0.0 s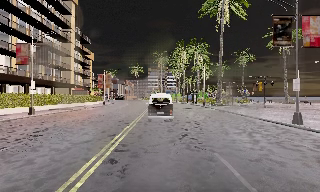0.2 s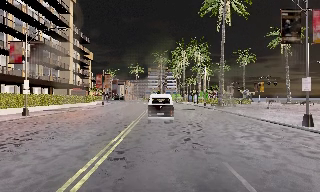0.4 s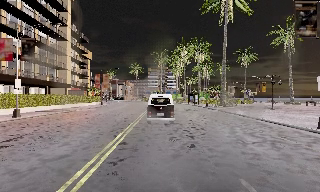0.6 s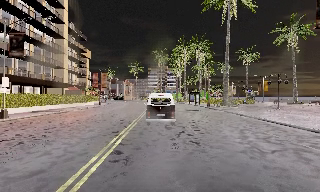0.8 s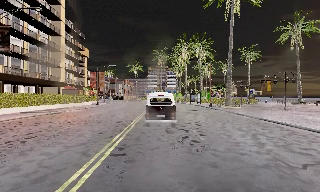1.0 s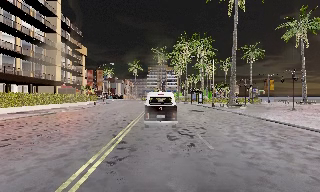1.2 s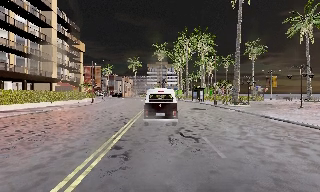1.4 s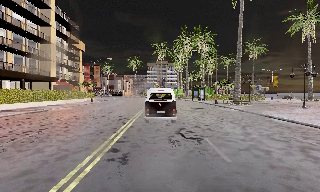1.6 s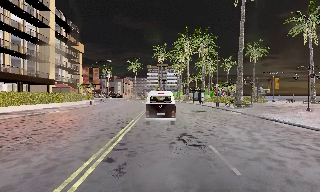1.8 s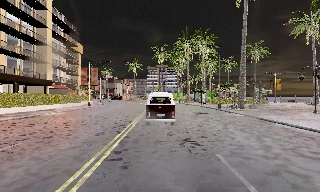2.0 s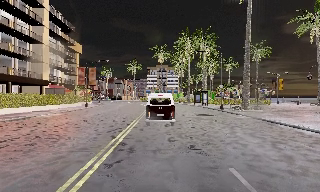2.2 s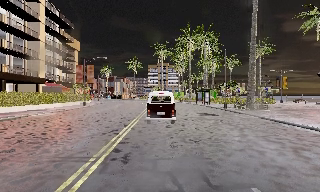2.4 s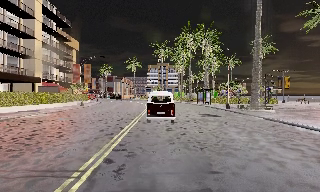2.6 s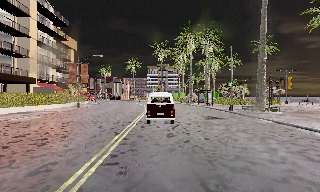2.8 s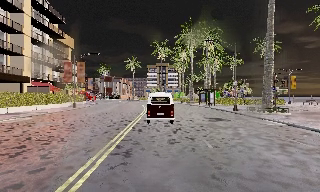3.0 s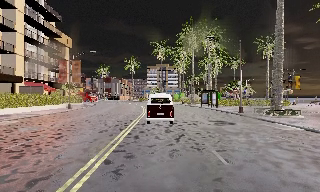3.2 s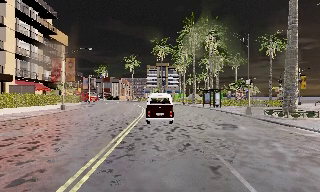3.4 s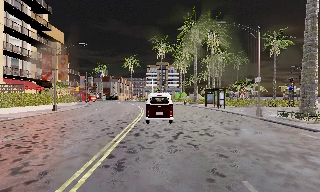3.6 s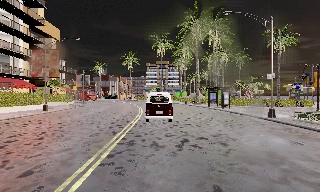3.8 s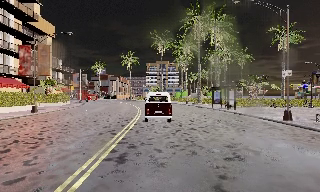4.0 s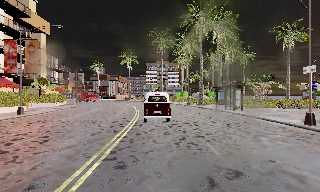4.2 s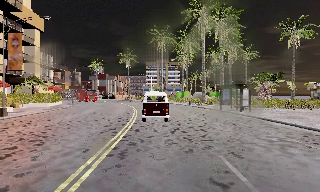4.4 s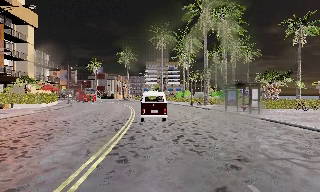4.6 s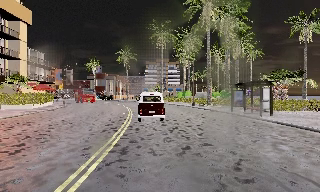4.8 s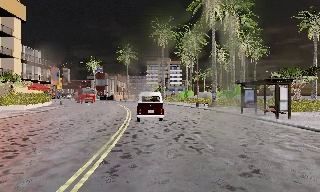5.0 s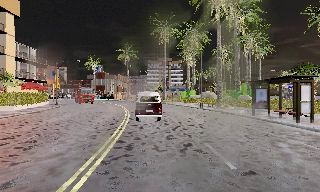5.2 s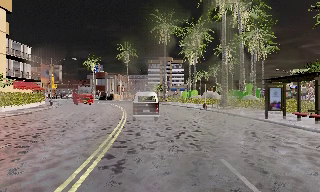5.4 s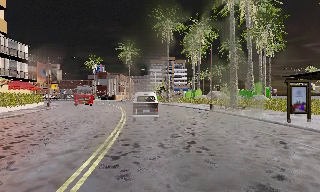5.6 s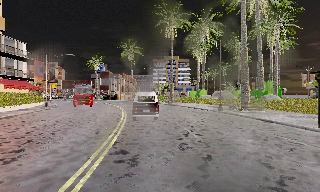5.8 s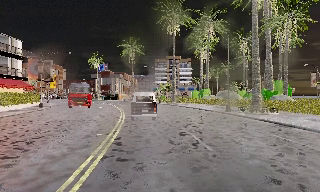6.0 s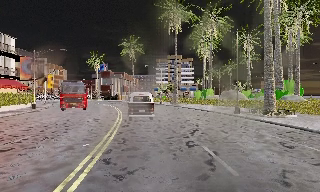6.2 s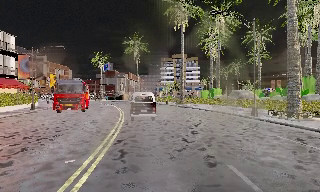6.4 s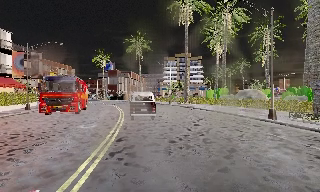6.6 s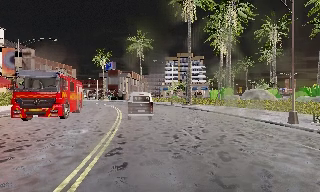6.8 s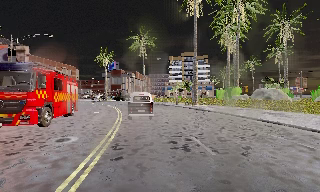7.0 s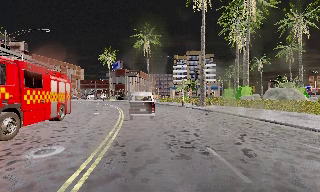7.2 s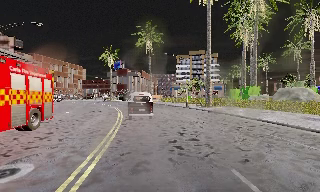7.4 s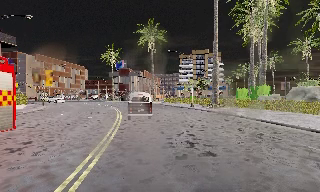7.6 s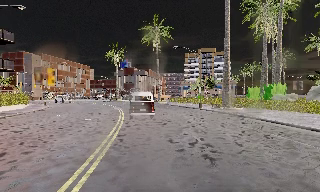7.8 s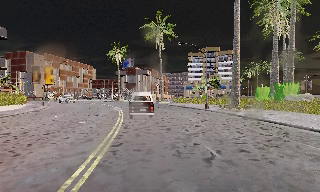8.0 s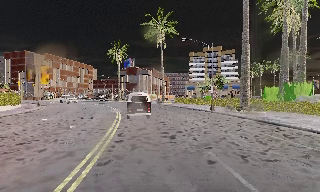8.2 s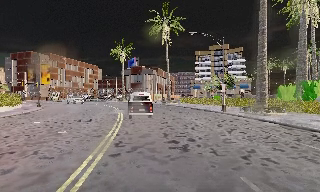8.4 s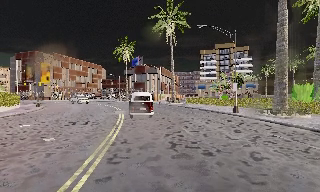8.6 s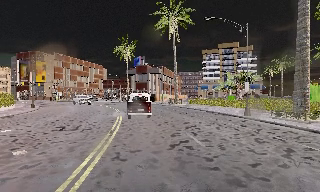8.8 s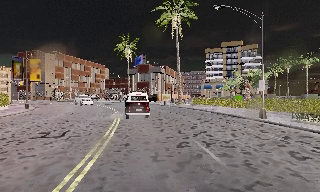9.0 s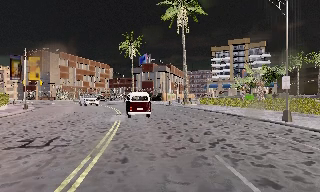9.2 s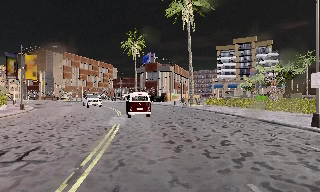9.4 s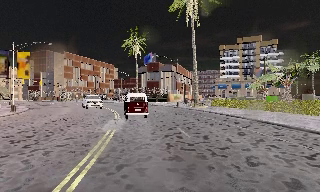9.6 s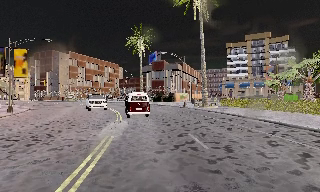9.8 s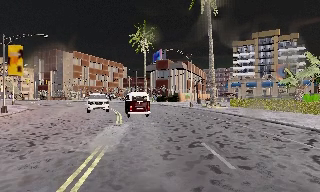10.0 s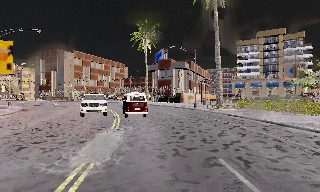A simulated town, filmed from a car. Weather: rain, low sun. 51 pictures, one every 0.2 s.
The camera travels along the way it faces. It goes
forward.
0.0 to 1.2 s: The camera travels forward, about 6 m, so what stands in front looms larger.
1.2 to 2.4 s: The camera travels forward, about 4 m, so what stands in front looms larger. It gains speed.
2.4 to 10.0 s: The camera pans to its left, which is counterclockwise from overhead, by about 25 degrees. It travels forward, about 55 m, so what stands in front looms larger.
The film runs forward here.
